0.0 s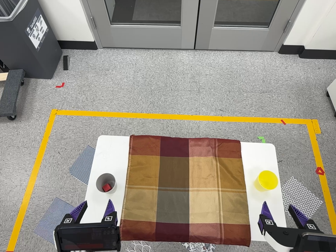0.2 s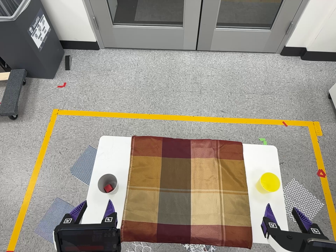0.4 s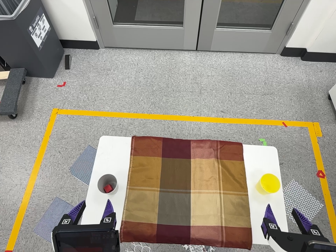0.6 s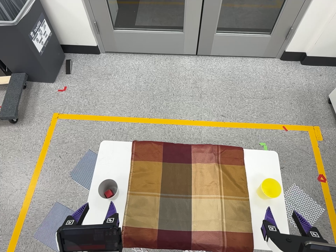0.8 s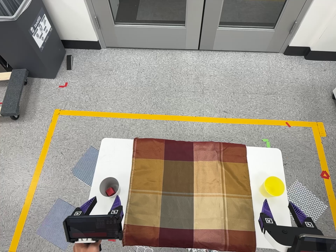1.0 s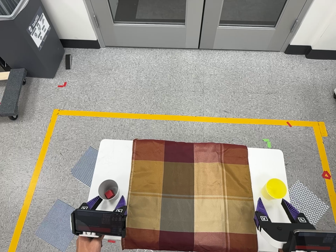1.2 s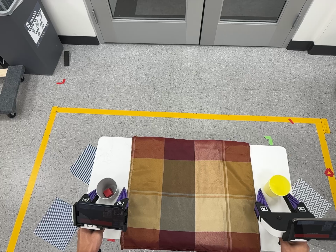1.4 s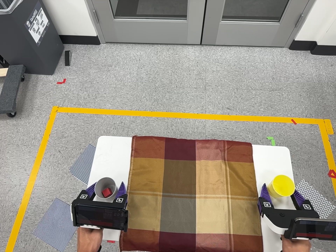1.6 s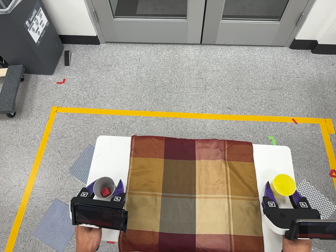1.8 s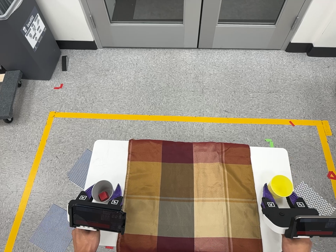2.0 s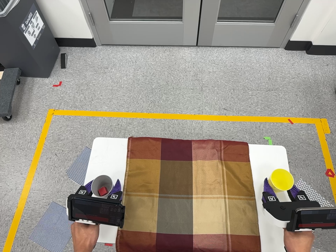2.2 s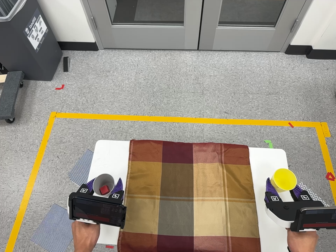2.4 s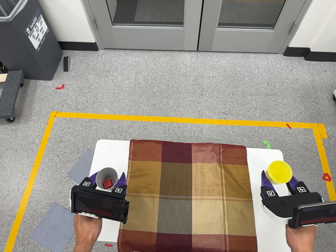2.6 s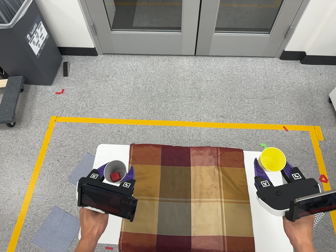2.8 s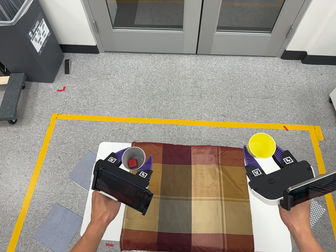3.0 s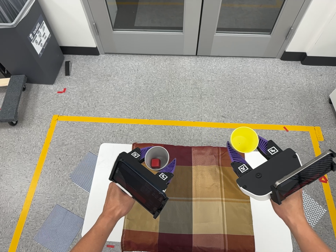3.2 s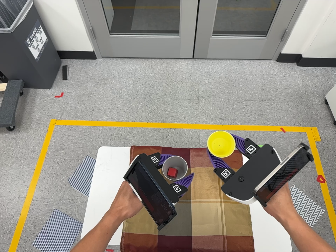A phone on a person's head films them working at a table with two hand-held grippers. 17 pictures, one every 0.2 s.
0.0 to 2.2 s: The camera travels forward, about 7 cm, so what stands in front looms larger.
2.2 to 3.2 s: The camera travels backward, about 7 cm, so what stands in front gets smaller.
The film runs backward here.
